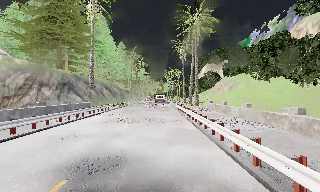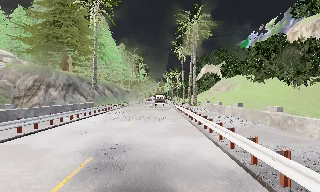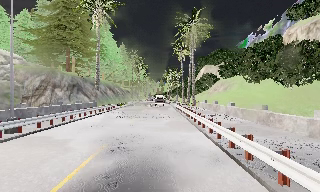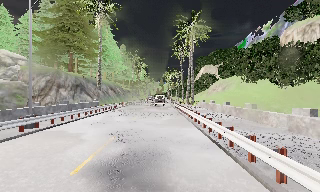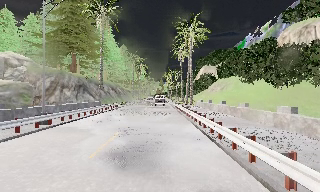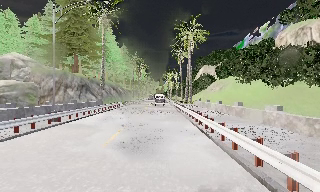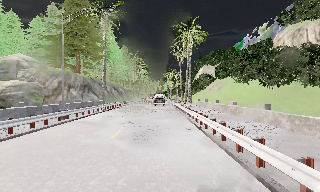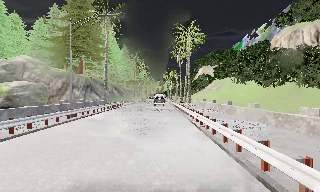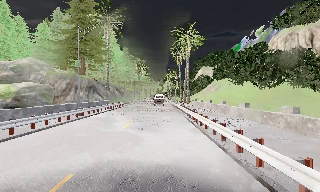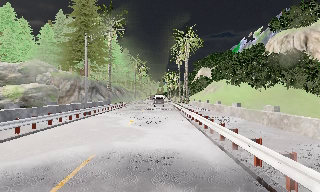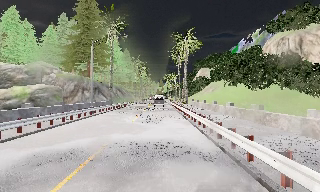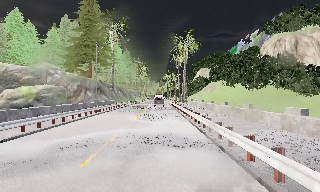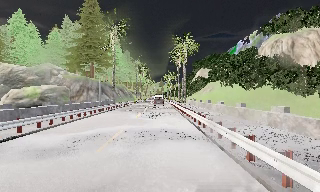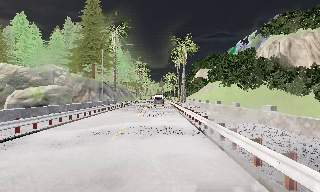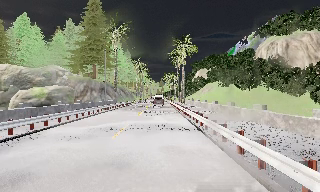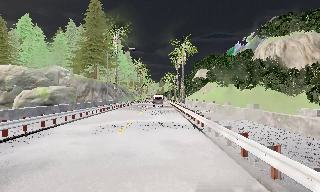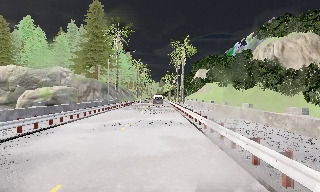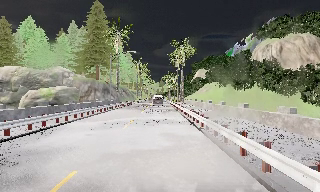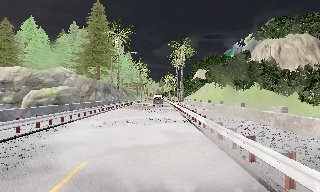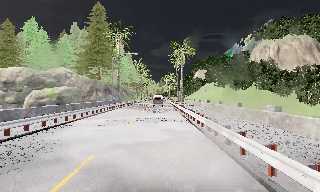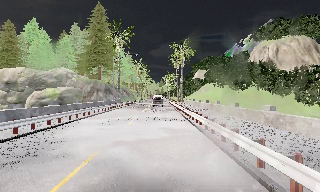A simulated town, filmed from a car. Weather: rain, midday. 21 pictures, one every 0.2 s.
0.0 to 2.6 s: The camera travels backward, about 14 m, so what stands in front gets smaller.
2.6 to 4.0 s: The camera travels backward, about 4 m, so what stands in front gets smaller. It loses speed.
The film runs backward here.
